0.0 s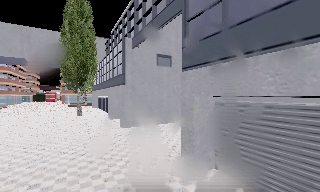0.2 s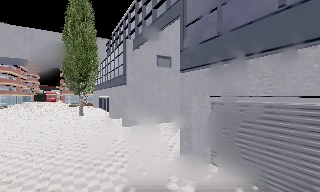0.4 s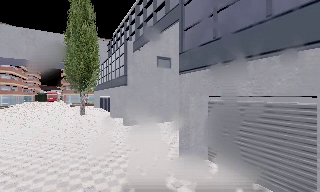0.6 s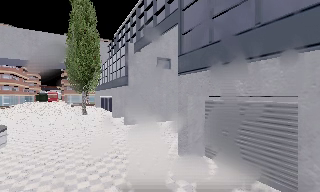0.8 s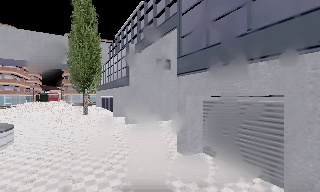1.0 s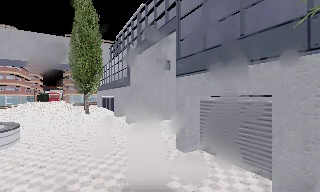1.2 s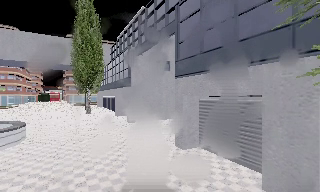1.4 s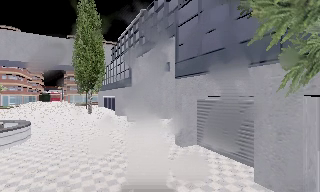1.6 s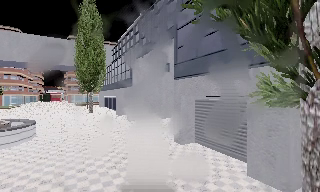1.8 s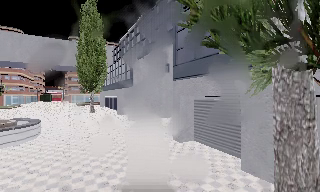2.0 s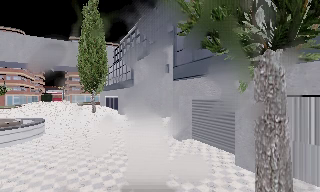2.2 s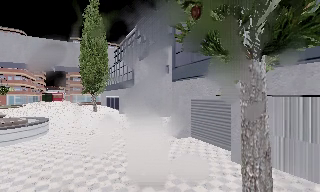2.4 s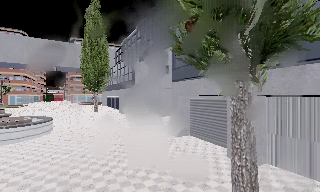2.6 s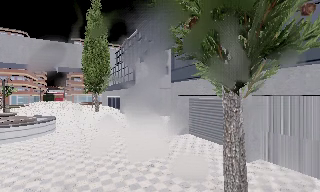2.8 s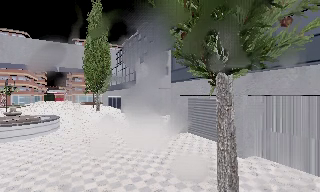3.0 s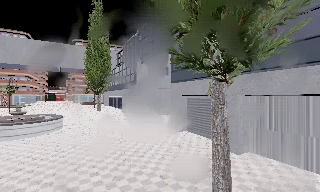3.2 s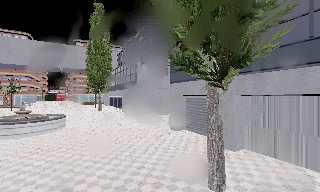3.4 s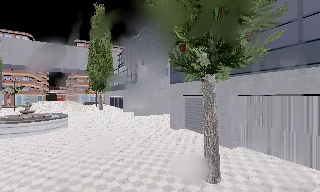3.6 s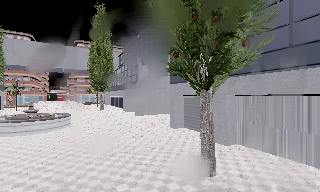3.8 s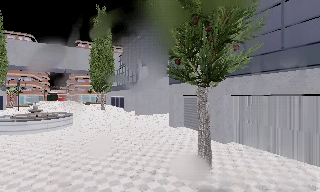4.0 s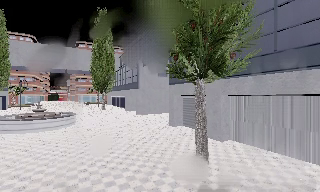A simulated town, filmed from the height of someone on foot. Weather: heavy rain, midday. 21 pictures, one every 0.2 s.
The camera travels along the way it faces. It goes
backward.
0.0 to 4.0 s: The camera travels backward, about 7 m, so what stands in front gets smaller.
The film runs backward here.
